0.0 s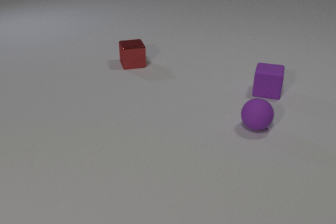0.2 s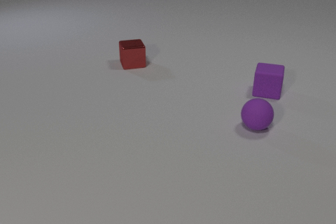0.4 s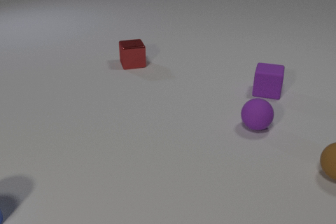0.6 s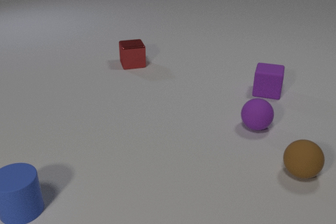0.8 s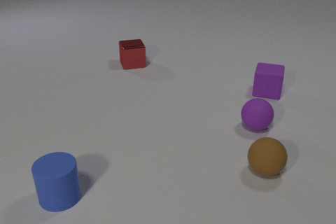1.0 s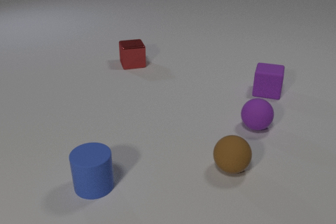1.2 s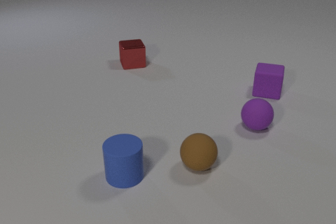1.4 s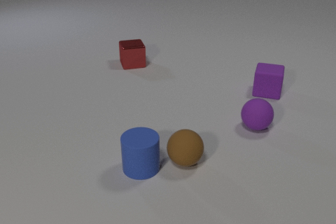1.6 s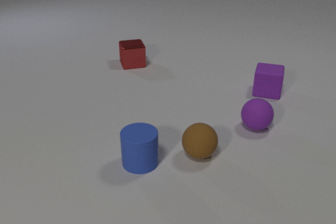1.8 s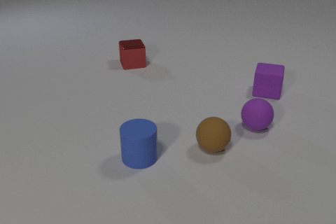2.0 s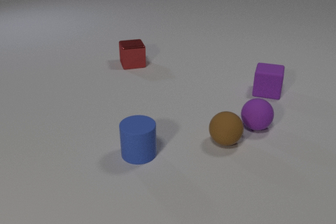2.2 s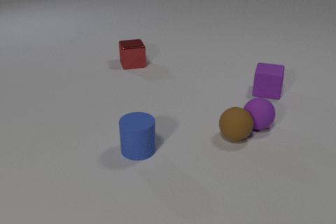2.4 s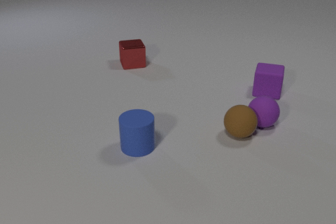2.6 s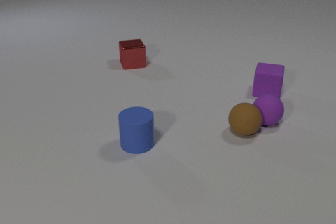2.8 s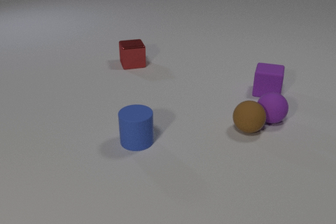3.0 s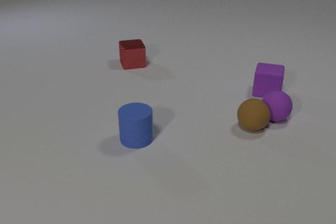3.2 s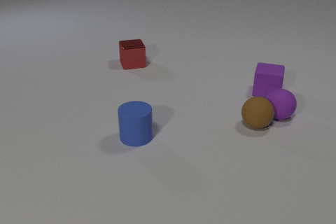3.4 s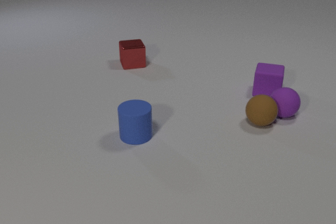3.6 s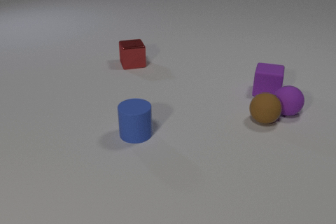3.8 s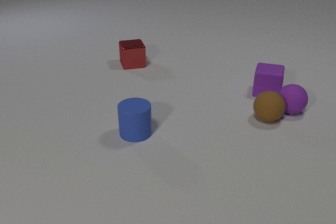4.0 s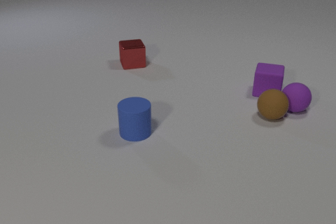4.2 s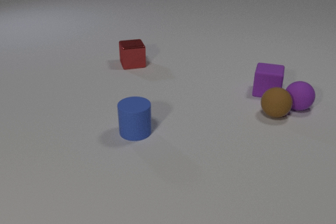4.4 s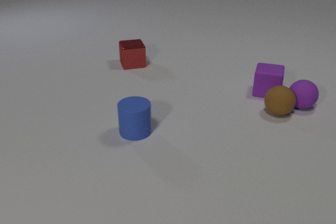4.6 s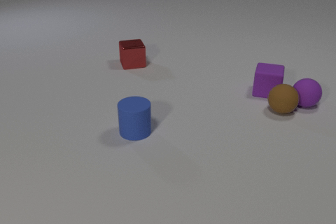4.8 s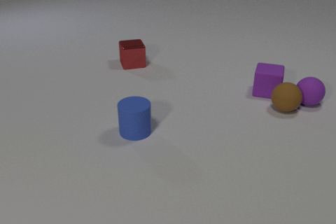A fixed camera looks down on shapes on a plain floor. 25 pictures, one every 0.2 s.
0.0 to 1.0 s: The brown rubber sphere comes in at the right edge, rolls to the left. The blue rubber cylinder comes in at the left edge, slides to the right.
1.0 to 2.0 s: The brown rubber sphere rolls away from the camera. The blue rubber cylinder slides away from the camera and to the right. The brown rubber sphere and the blue rubber cylinder collide.
2.0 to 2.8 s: The brown rubber sphere rolls away from the camera and to the right. The blue rubber cylinder slides away from the camera. The purple rubber sphere rolls away from the camera and to the right. The brown rubber sphere and the purple rubber sphere collide.
2.8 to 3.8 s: The brown rubber sphere rolls away from the camera and to the right. The blue rubber cylinder slides away from the camera. The purple rubber sphere rolls away from the camera and to the right.
3.8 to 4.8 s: The brown rubber sphere rolls away from the camera and to the right. The purple rubber sphere rolls away from the camera and to the right.
What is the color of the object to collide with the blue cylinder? brown.
How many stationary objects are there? 2.
What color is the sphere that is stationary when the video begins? purple.
